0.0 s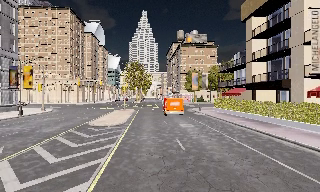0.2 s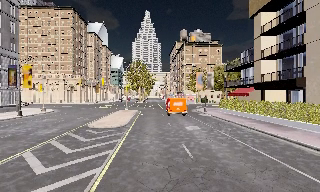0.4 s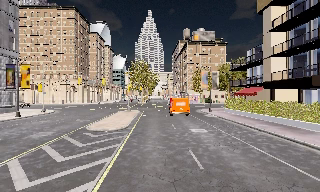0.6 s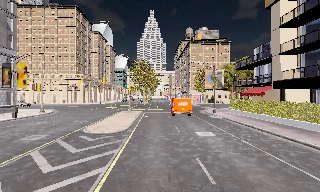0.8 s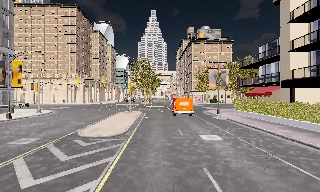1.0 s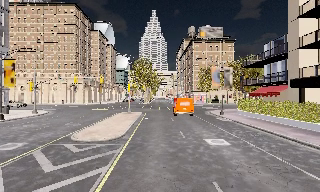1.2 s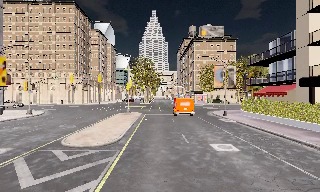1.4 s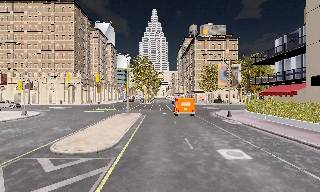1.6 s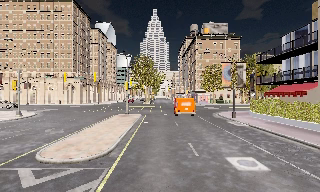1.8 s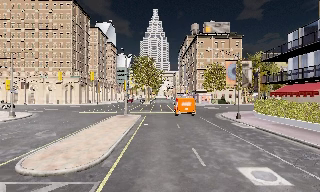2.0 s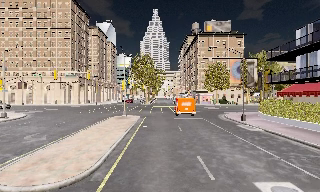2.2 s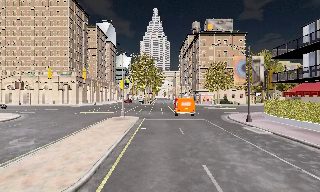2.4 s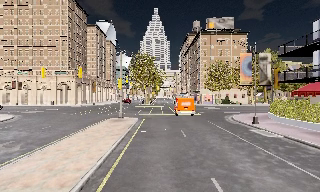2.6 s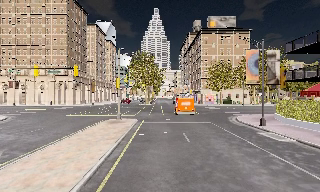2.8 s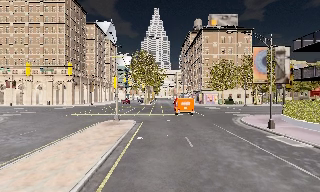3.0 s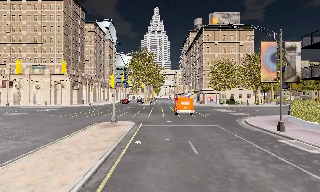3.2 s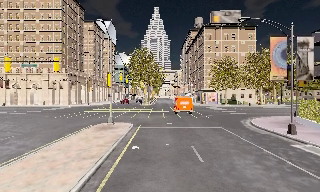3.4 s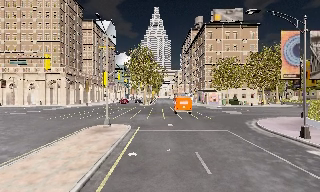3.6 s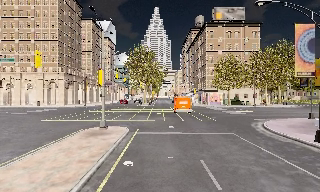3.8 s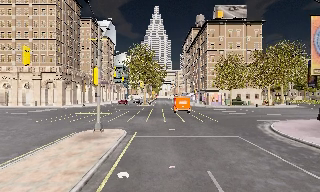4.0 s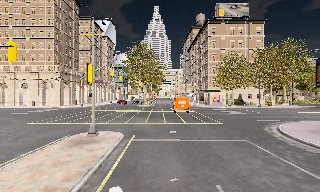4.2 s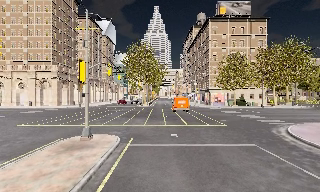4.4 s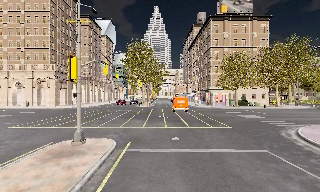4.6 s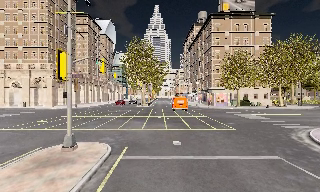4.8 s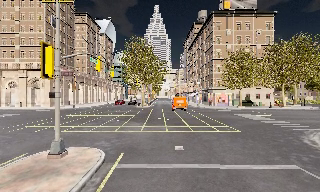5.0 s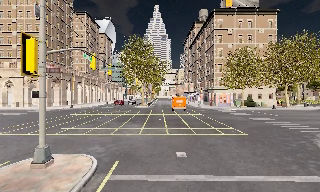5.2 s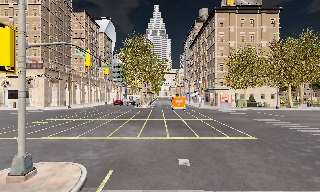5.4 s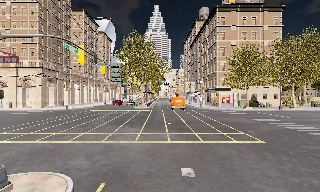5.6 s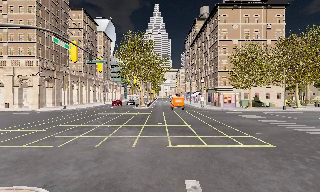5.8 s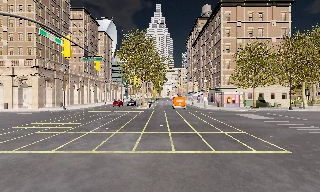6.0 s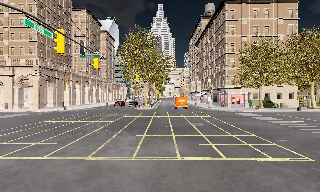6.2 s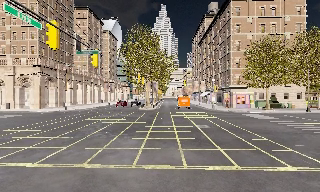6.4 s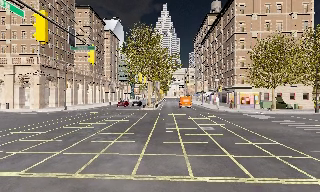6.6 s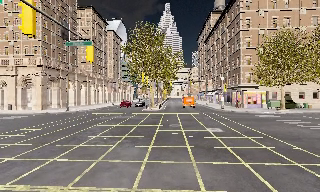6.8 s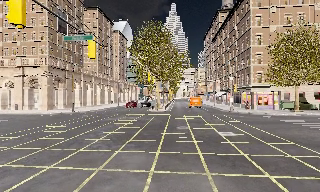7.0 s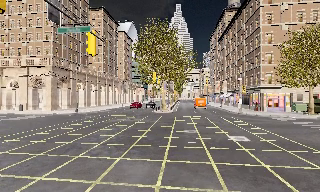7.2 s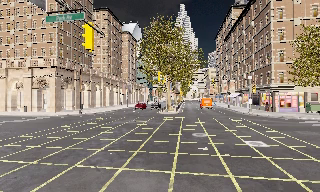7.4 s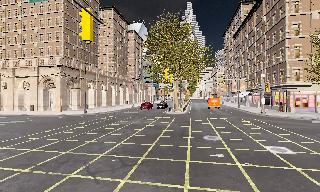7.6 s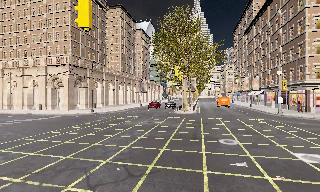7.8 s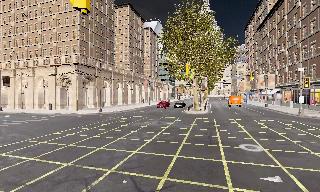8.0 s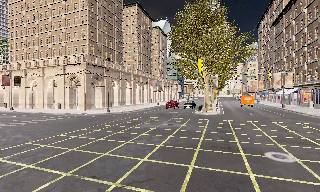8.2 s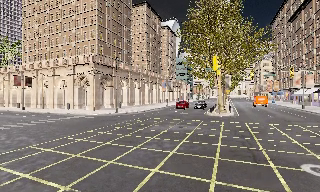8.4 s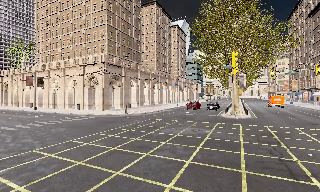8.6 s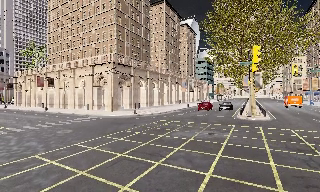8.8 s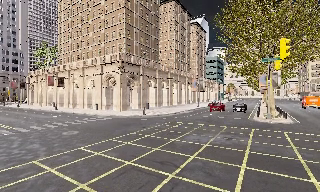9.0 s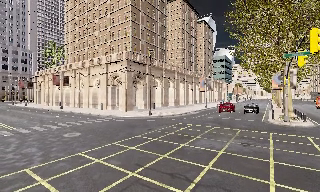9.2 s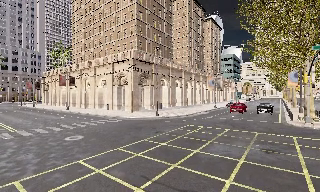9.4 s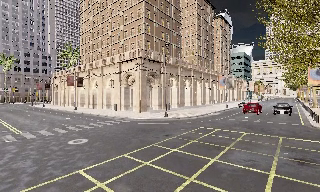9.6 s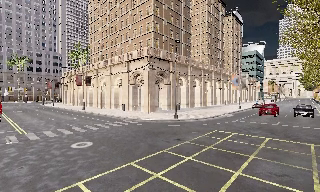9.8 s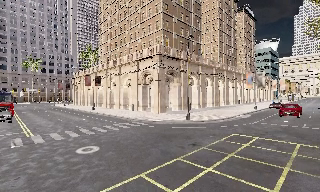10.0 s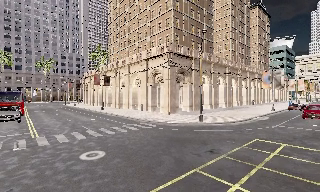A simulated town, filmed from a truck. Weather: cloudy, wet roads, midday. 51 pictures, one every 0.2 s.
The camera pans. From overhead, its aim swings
counterclockwise.
The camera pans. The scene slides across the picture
to the right.
0.0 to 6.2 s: The camera travels forward, about 30 m, so what stands in front looms larger.
6.2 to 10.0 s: The camera pans to its left, which is counterclockwise from overhead, by about 45 degrees. It travels forward, about 19 m.
The film runs forward here.
